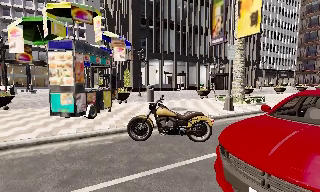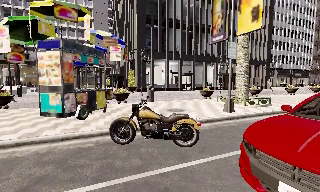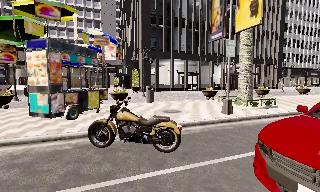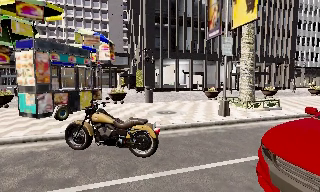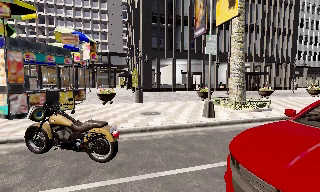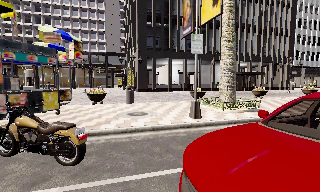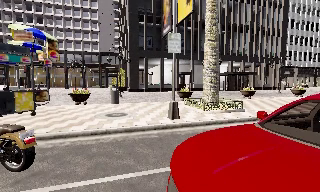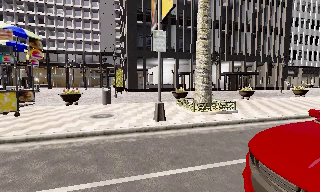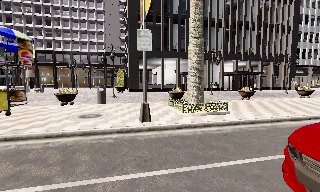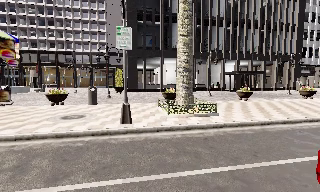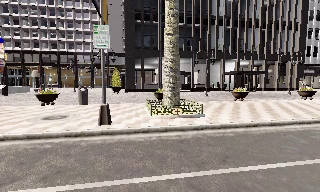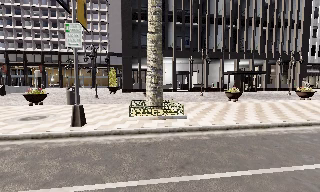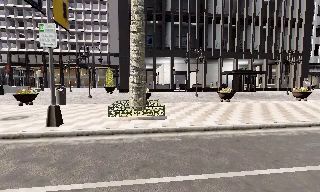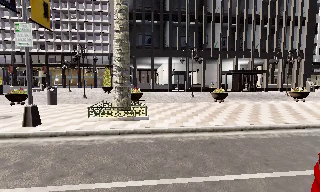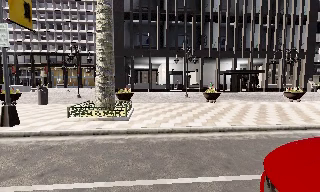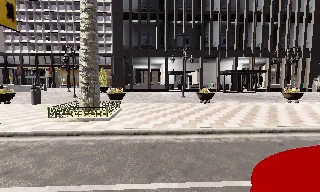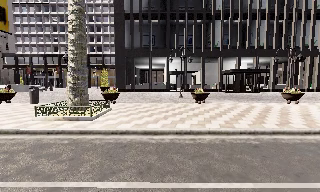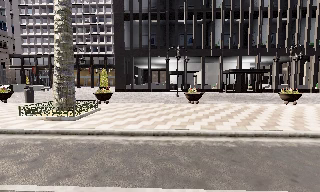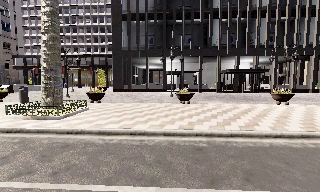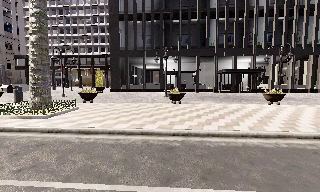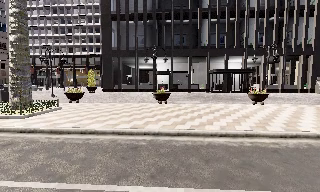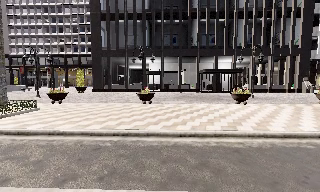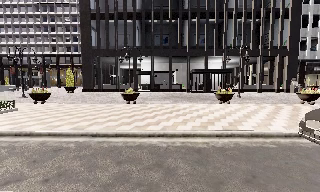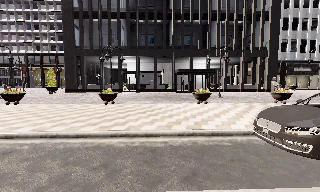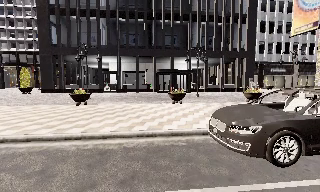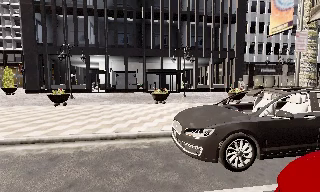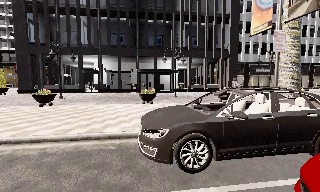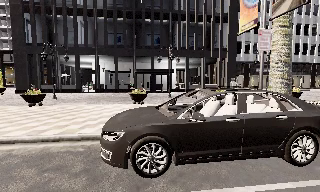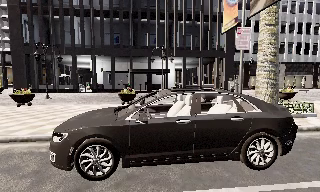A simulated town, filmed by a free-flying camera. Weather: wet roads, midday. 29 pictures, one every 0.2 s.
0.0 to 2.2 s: The camera pans to its left, which is counterclockwise from overhead, by about 20 degrees. It travels to its right, about 9 m, so close, fixed things drift to the left.
2.2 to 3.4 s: The camera pans to its left, which is counterclockwise from overhead, by about 10 degrees. It travels to its right, about 5 m, so close, fixed things drift to the left.
3.4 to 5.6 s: The camera travels to its right, about 9 m, so close, fixed things drift to the left.
The film runs backward here.
